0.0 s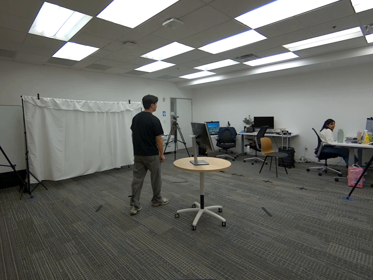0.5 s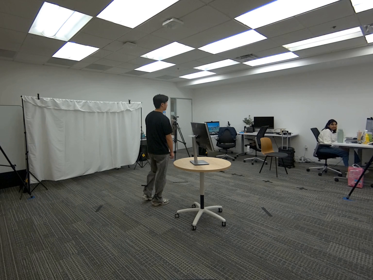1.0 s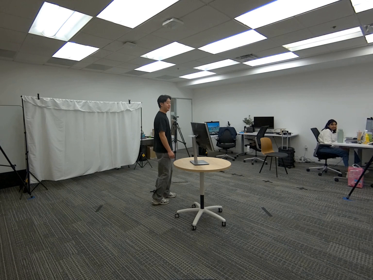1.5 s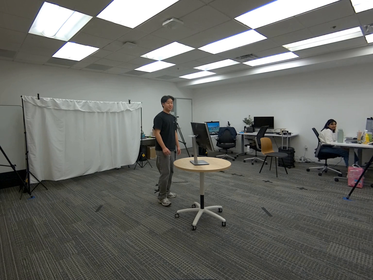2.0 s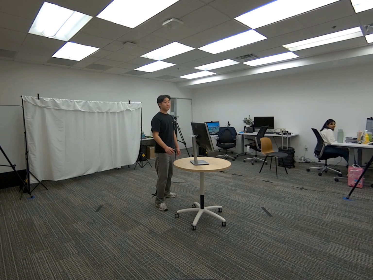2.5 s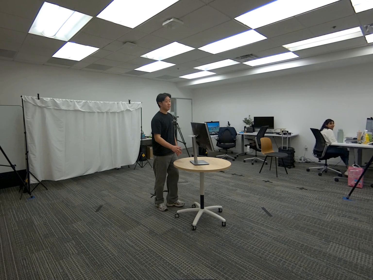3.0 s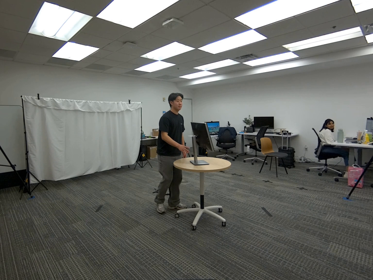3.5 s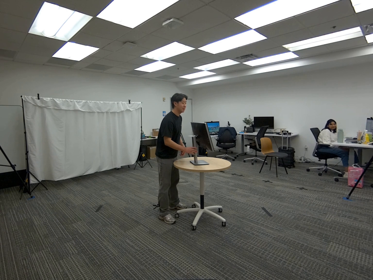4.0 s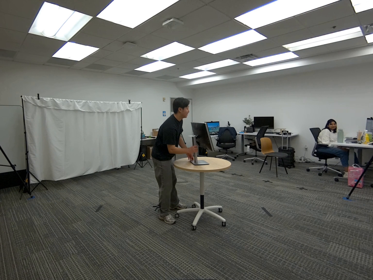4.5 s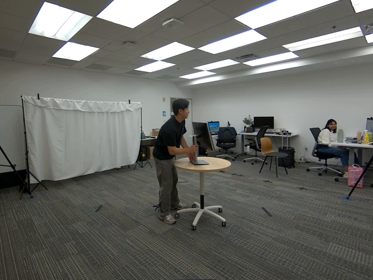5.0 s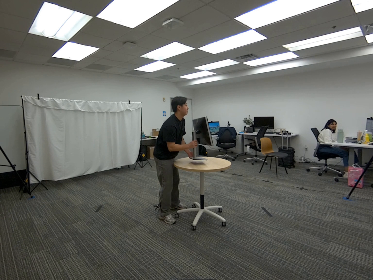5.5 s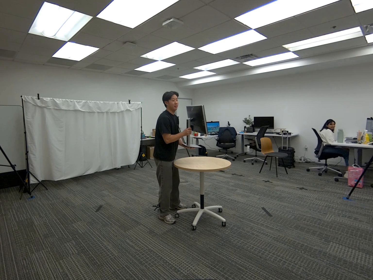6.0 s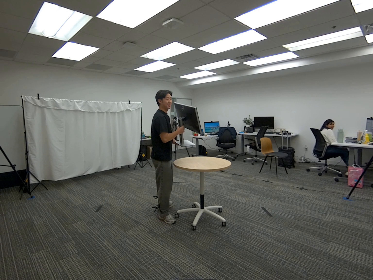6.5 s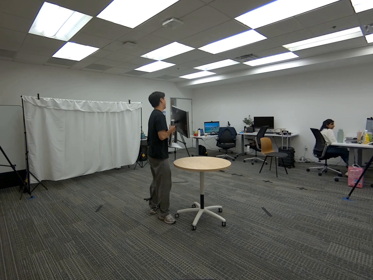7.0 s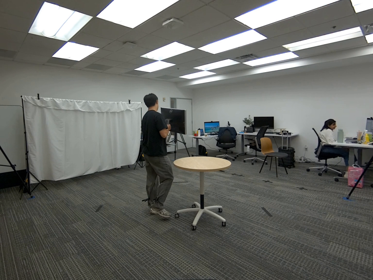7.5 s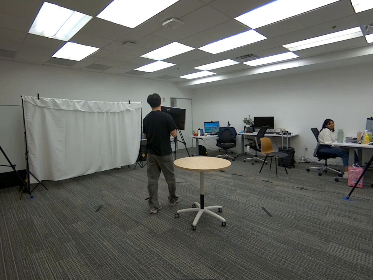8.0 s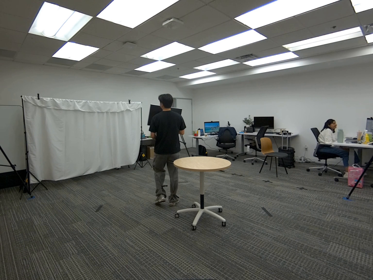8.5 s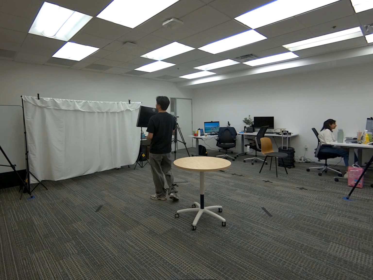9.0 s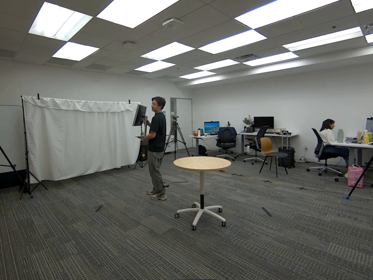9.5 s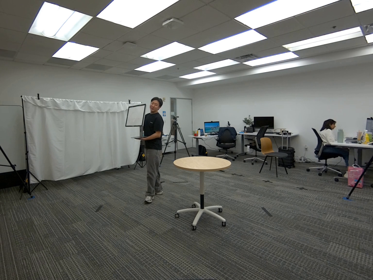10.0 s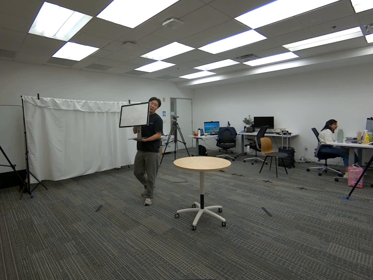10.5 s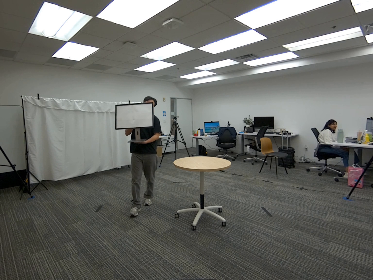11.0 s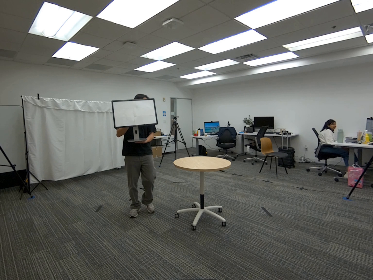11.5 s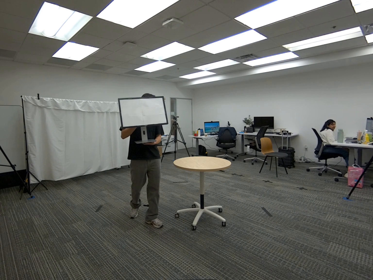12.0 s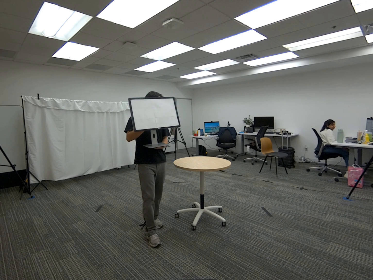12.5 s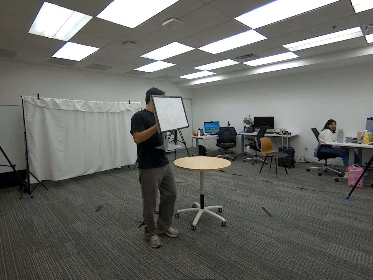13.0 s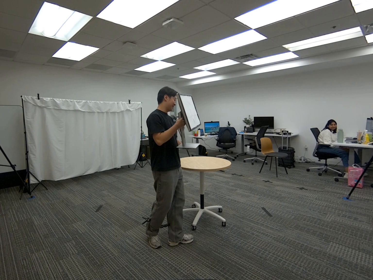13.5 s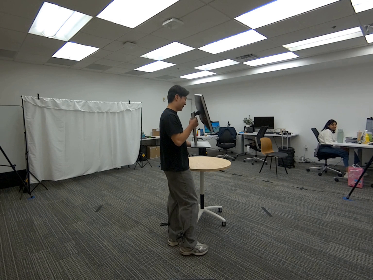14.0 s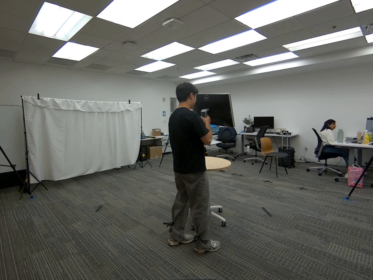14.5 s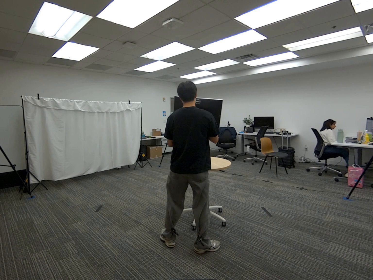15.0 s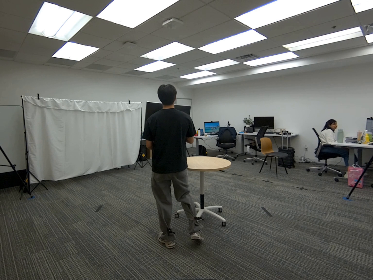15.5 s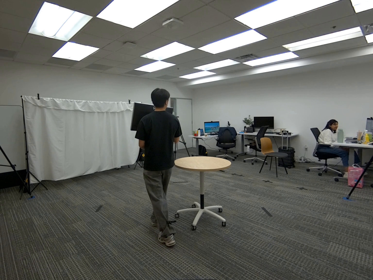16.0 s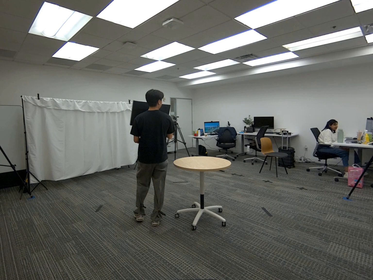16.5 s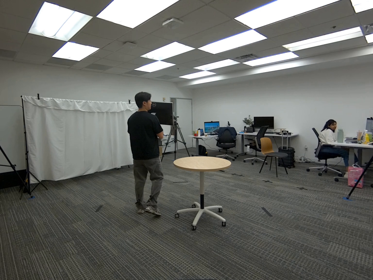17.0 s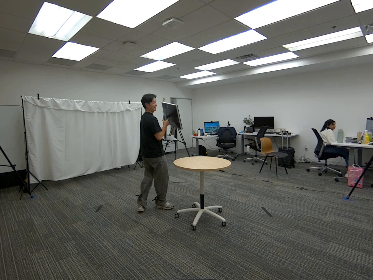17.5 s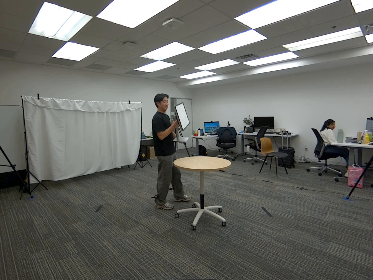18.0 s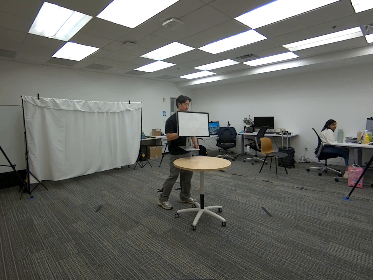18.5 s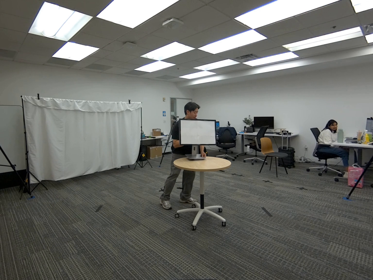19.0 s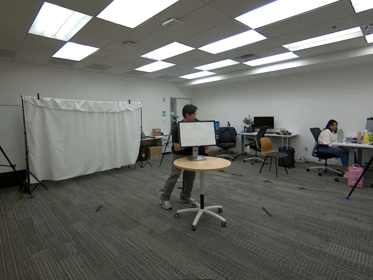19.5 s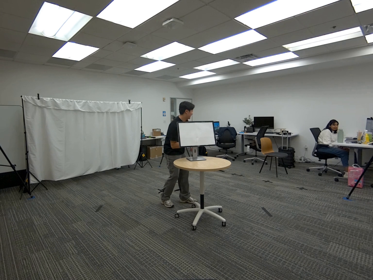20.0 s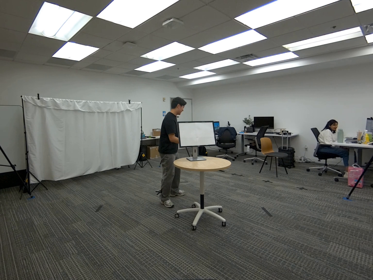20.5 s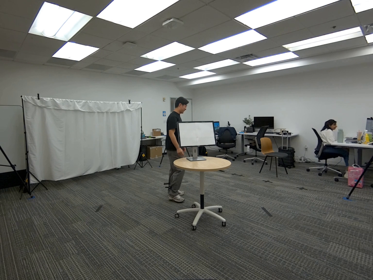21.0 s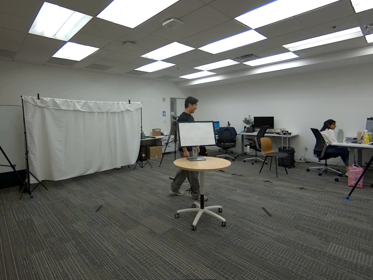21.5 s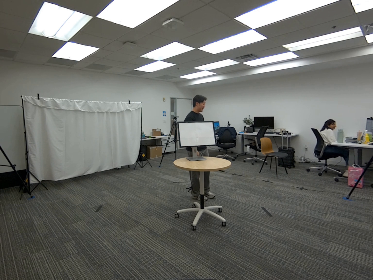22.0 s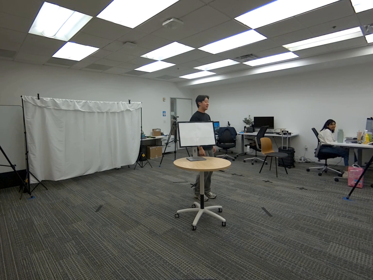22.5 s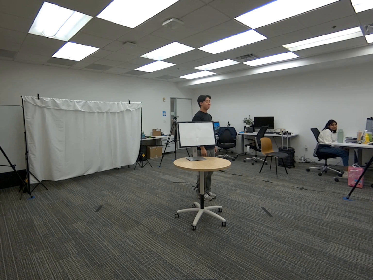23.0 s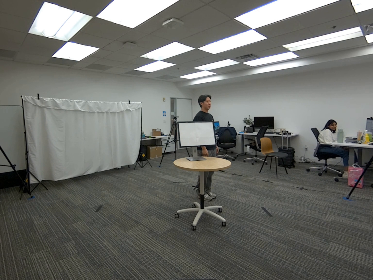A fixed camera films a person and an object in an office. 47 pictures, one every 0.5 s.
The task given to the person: Walk over to the monitor on the round table and pick up the monitor and walk within the bounding area and place the monitor back on the round table.
